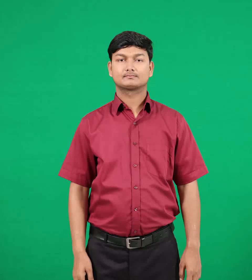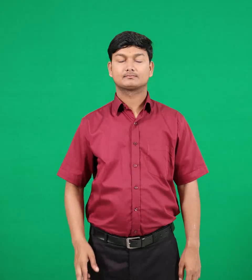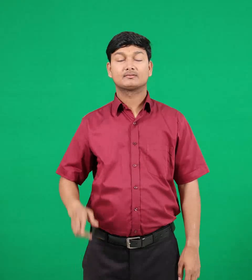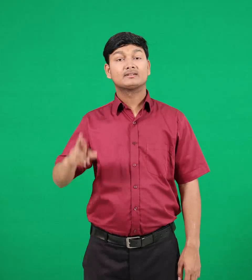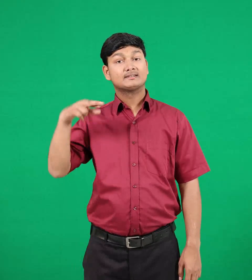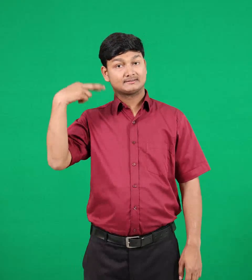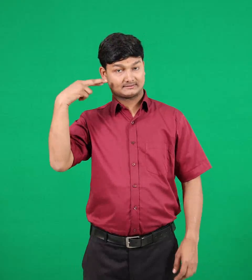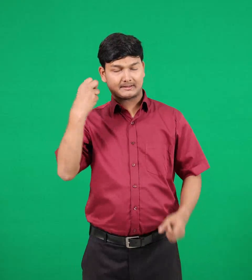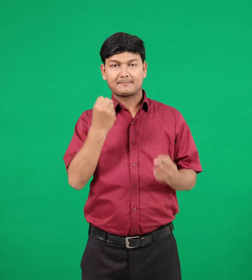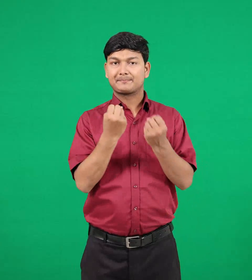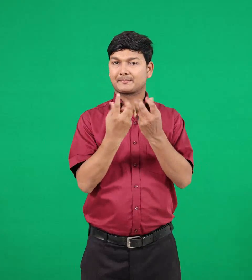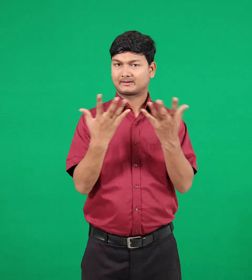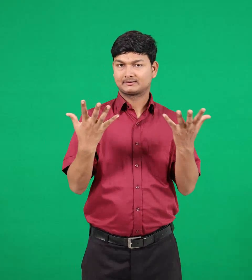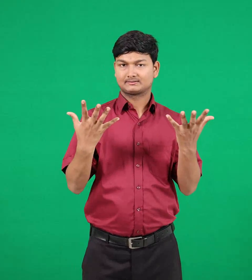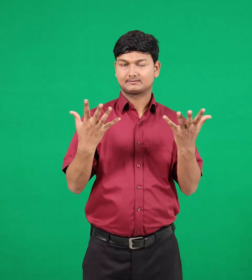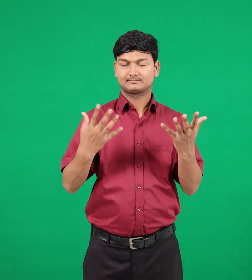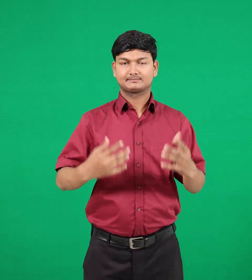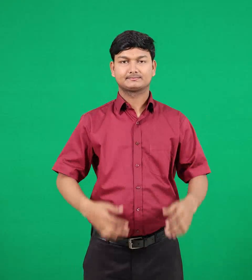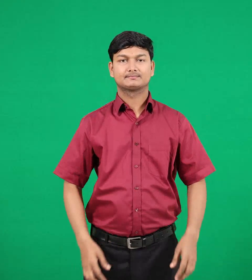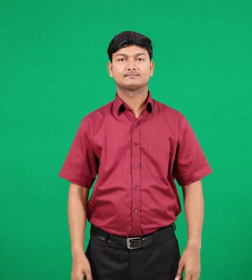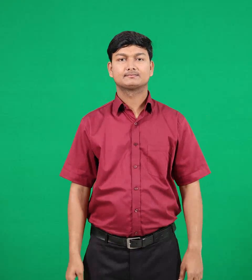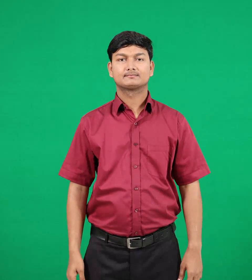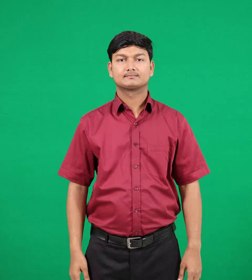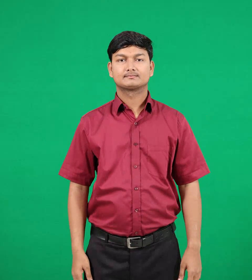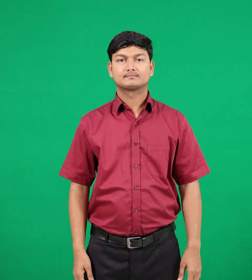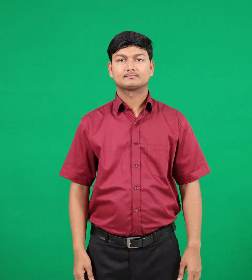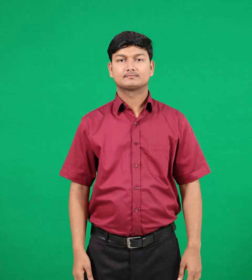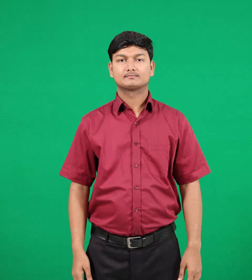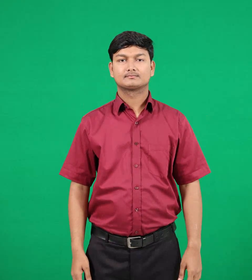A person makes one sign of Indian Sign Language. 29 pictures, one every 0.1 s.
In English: reasons
